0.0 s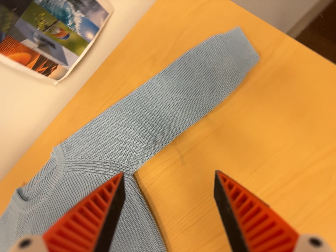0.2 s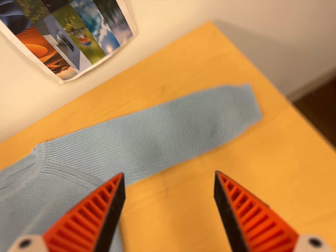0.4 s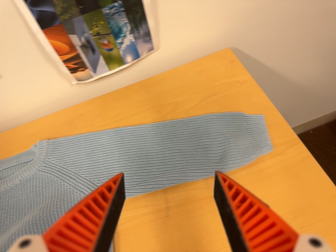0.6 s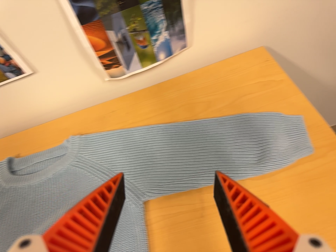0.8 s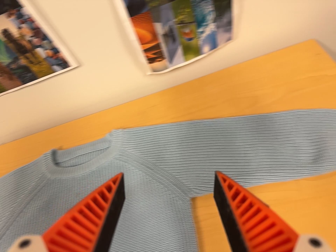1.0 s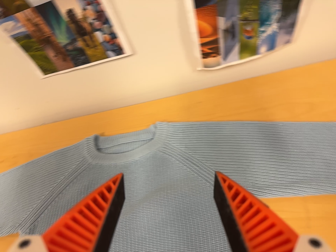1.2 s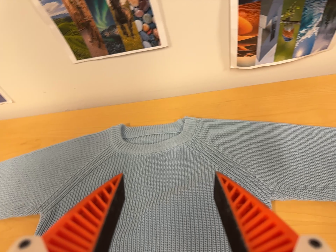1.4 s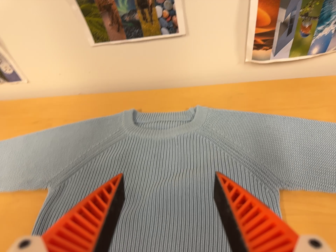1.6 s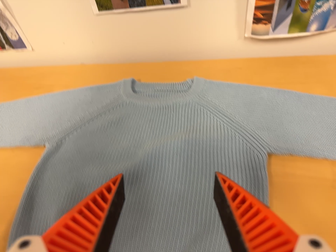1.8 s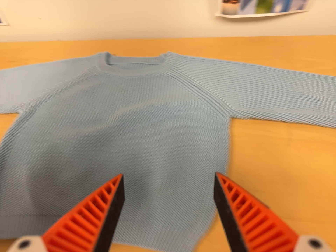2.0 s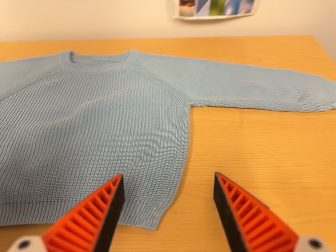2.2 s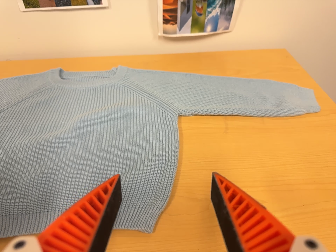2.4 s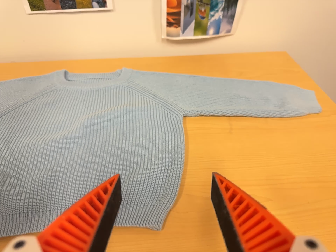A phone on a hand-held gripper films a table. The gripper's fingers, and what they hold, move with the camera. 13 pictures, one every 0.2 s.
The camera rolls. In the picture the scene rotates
clockwise.
0.0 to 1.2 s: The camera travels to its left, about 28 cm, so close, fixed things drift to the right. Its aim tips toward the top of its view by about 10 degrees, and the scene shifts downward. It rolls about its line of sight by about 40 degrees, and the scene rotates clockwise.
1.2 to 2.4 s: The camera pans to its right by about 15 degrees. It travels toward the bottom of its view and backward, about 24 cm, so close, fixed things drift upward.
The film runs backward here.
